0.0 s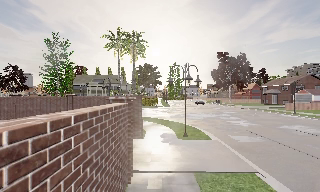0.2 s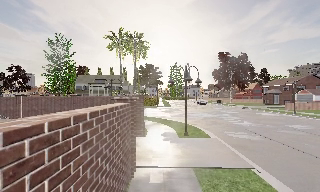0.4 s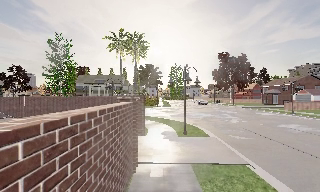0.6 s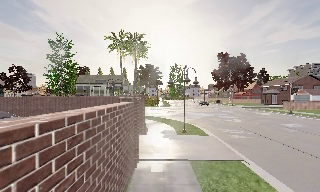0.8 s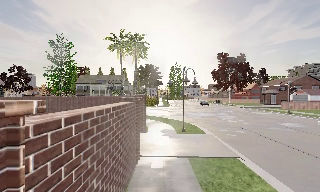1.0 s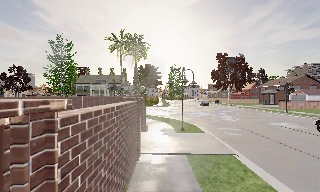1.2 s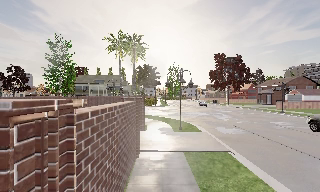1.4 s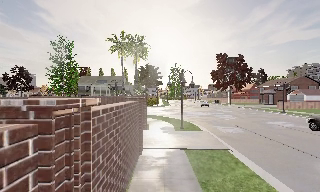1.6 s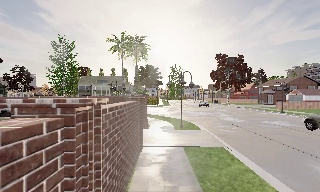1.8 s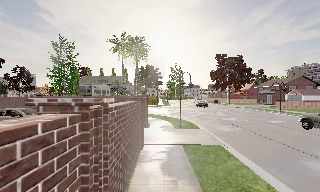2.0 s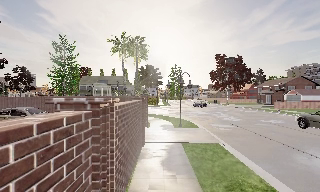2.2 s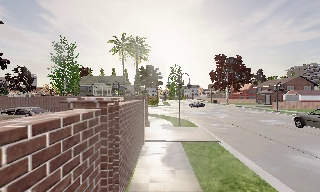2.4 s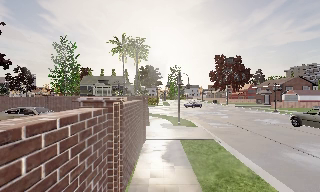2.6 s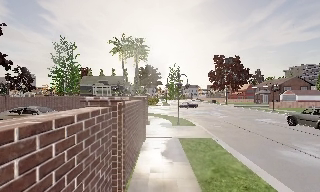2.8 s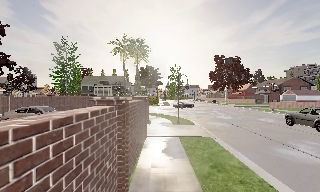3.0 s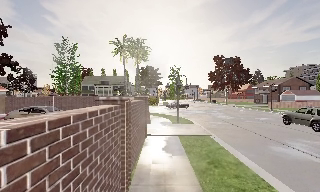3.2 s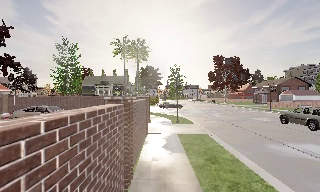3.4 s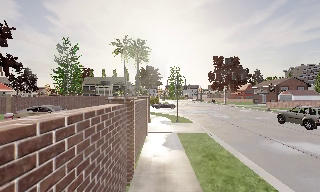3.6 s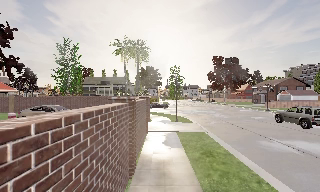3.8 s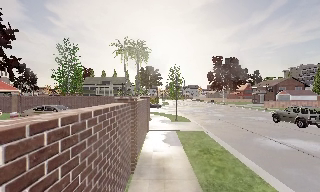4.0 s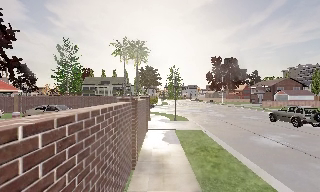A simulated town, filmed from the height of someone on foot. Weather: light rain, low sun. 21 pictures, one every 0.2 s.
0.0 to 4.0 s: The camera travels backward, about 7 m, so what stands in front gets smaller.
The film runs backward here.
